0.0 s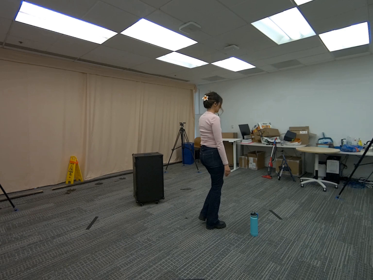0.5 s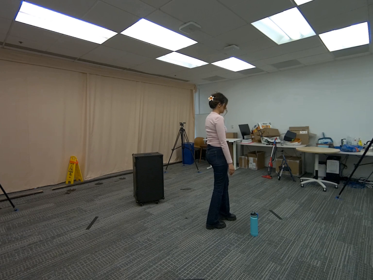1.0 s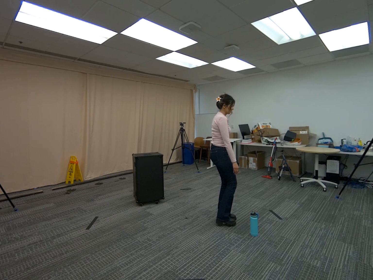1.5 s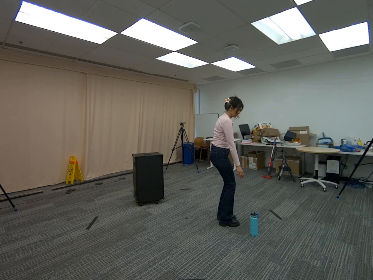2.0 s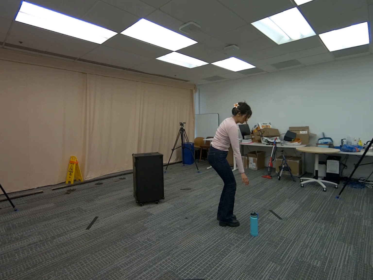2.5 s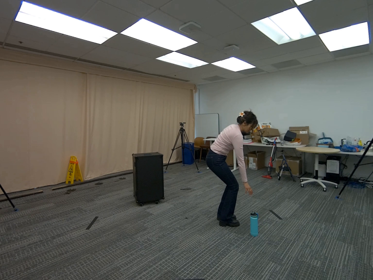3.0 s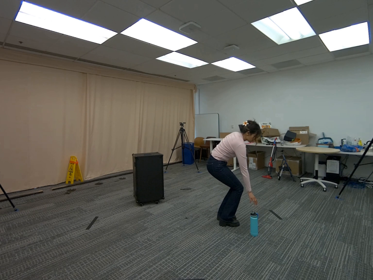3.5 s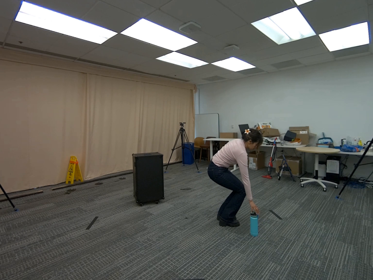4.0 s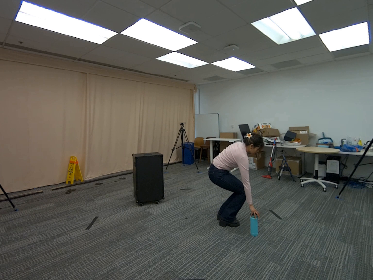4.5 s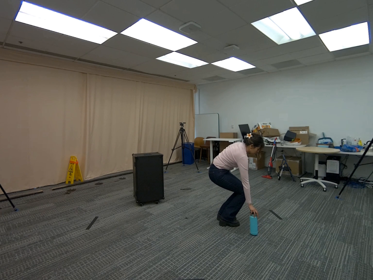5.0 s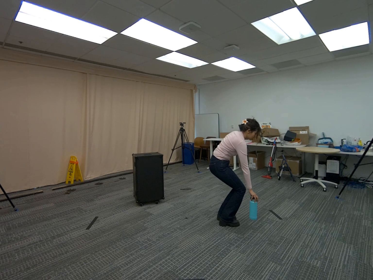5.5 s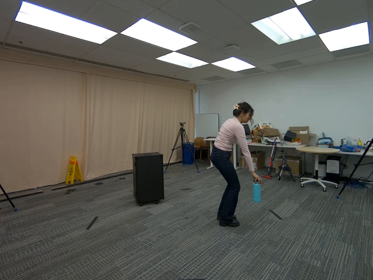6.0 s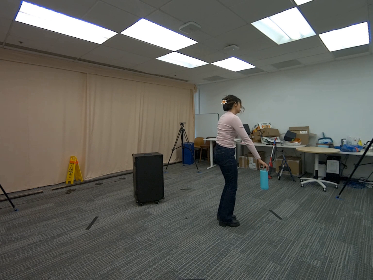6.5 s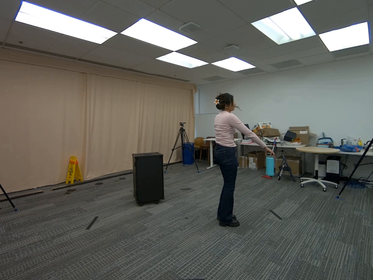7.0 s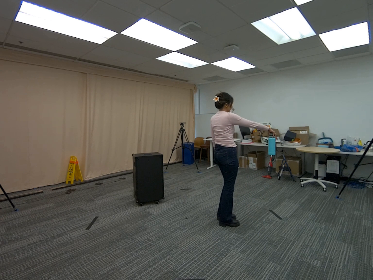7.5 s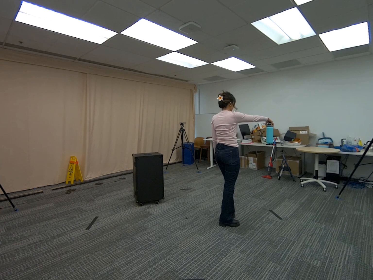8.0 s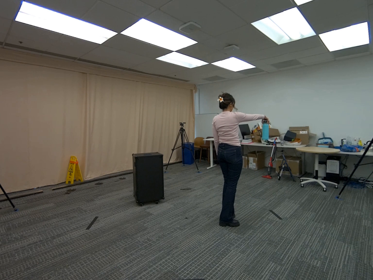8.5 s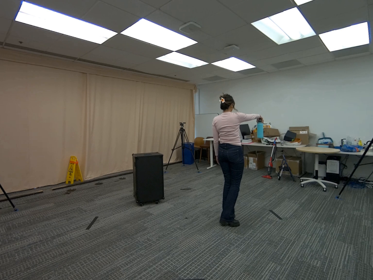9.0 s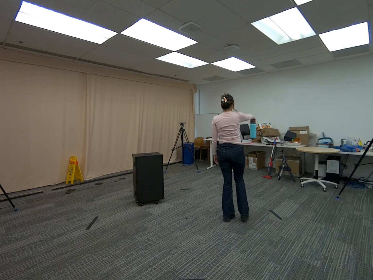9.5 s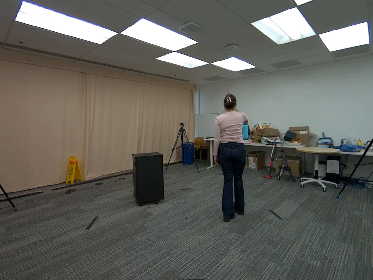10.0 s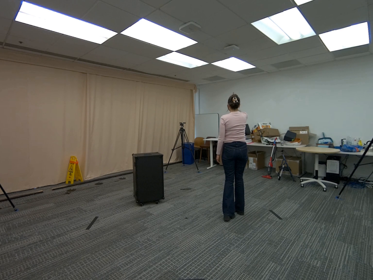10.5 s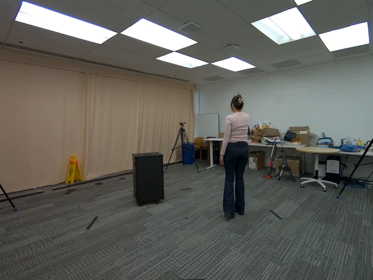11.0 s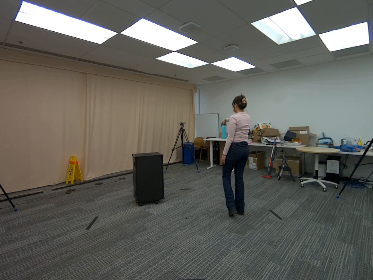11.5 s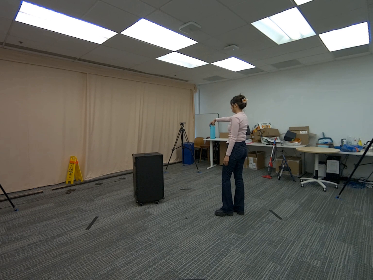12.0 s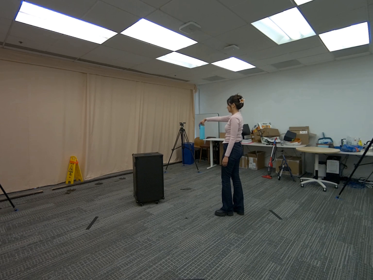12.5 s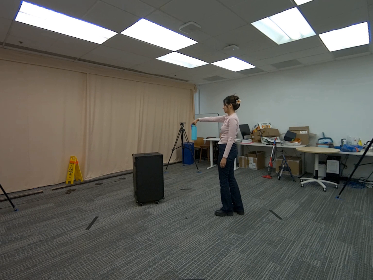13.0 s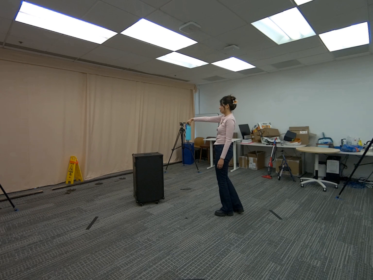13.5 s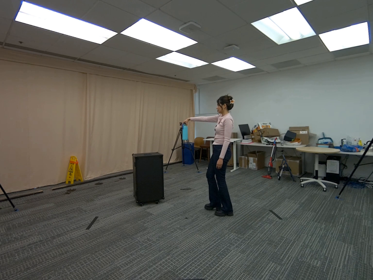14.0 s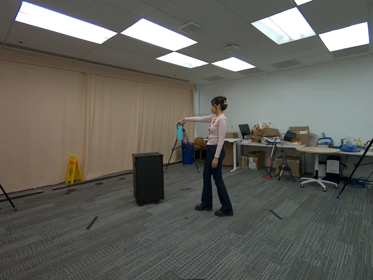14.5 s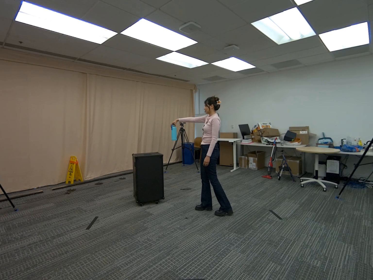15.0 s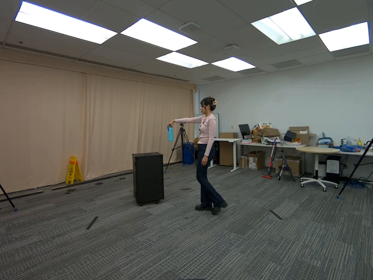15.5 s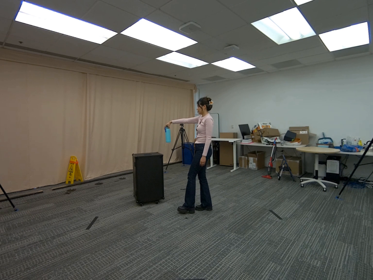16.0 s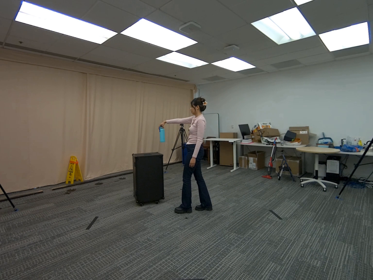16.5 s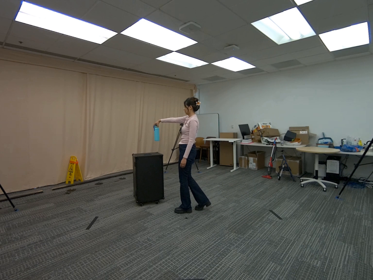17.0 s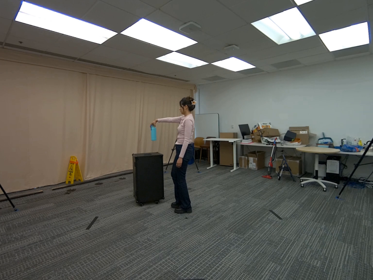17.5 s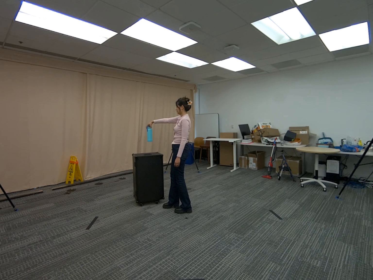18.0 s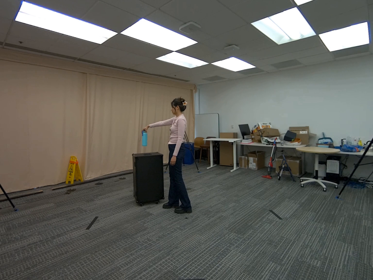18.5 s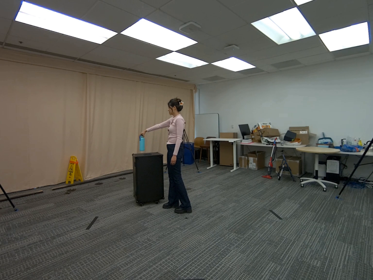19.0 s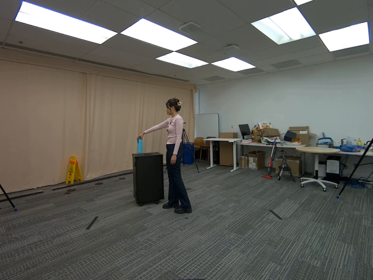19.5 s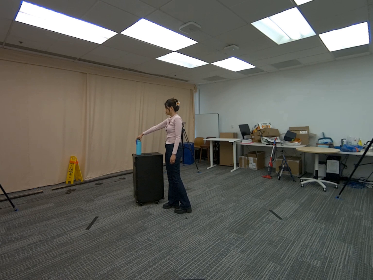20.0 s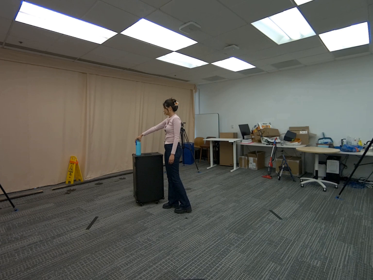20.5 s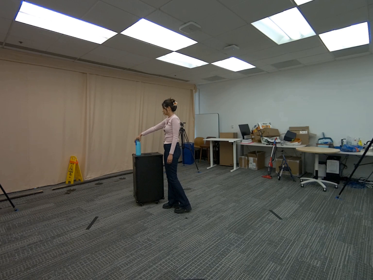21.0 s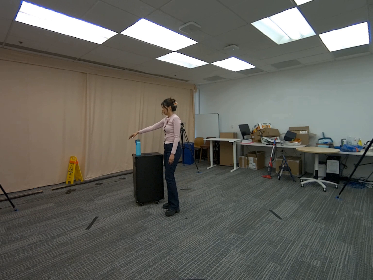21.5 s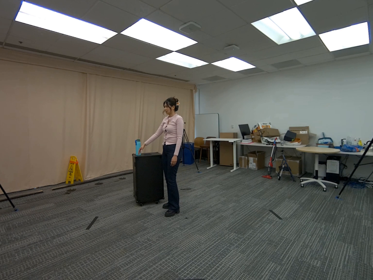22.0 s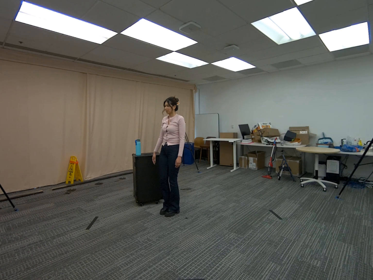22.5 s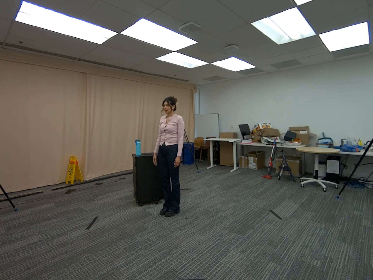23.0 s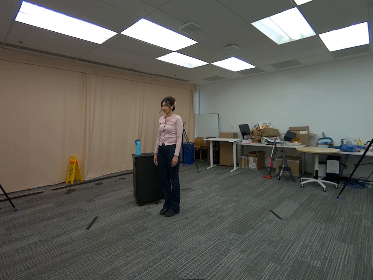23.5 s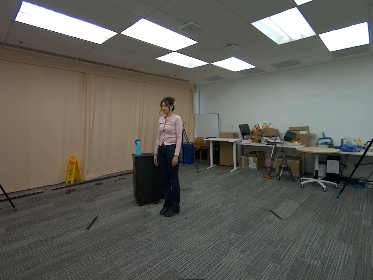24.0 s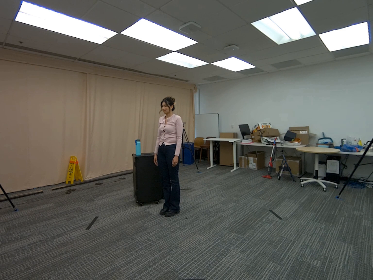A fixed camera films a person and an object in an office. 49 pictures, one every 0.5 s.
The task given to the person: Walk to the cyan water bottle on the ground. Pick up the bottle with your right hand, and place it on the G1 box.
